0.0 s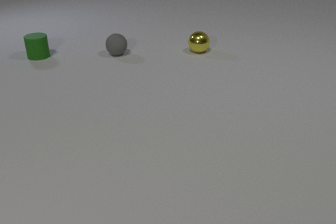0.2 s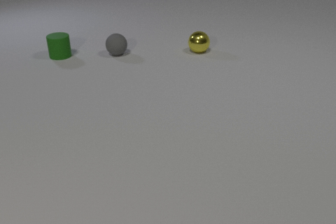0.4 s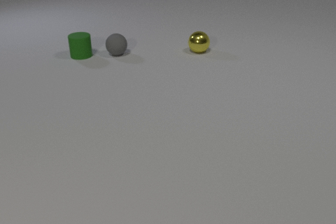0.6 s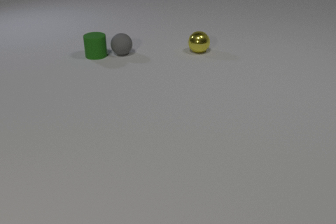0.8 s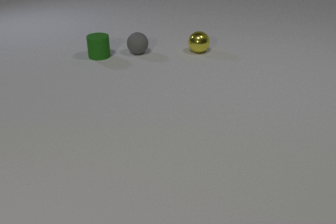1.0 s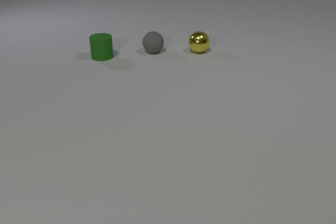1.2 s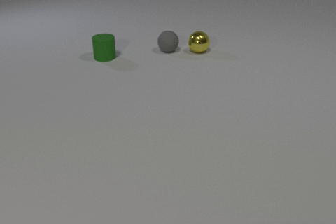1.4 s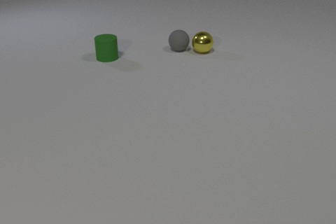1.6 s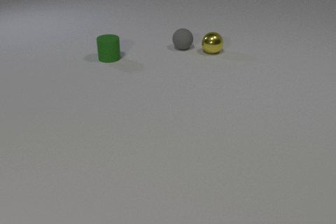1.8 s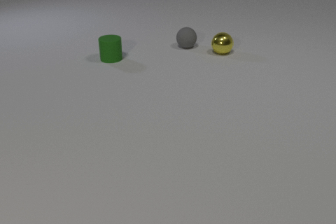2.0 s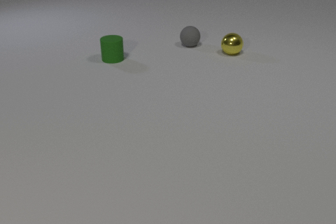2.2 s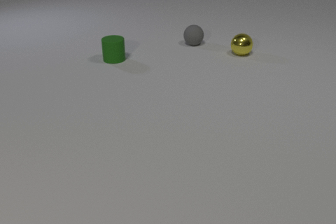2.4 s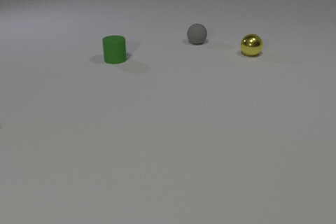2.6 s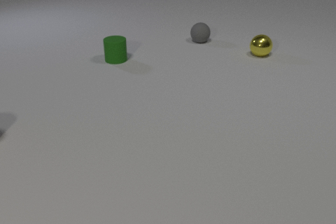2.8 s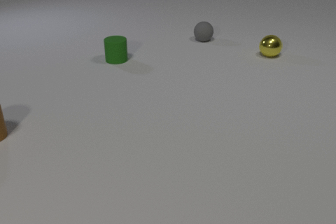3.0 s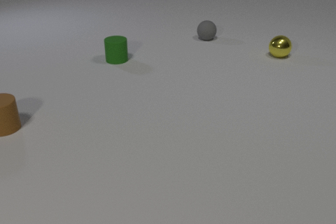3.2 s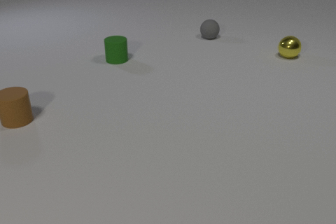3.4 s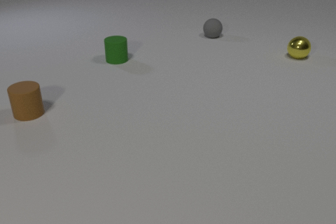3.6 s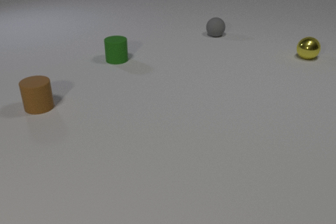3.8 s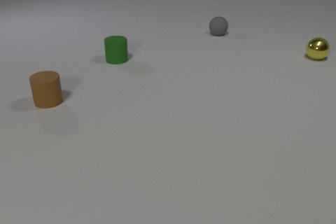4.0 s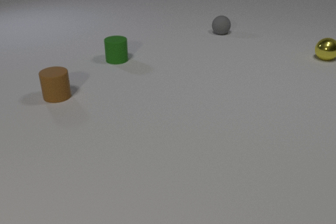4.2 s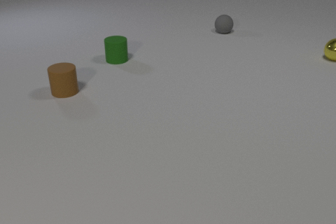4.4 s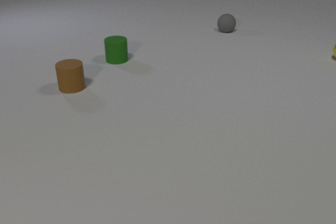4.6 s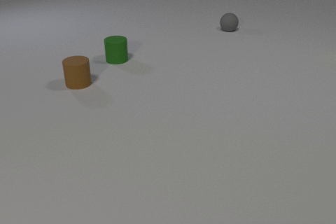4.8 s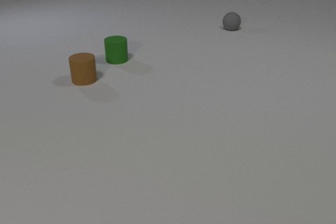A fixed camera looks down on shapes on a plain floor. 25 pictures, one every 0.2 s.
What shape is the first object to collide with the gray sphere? cylinder.
What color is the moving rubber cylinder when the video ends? brown.
Are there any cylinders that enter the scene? yes.
0.0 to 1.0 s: The green rubber cylinder slides to the right. The gray rubber sphere rolls to the right. The green rubber cylinder and the gray rubber sphere collide.
1.0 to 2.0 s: The green rubber cylinder slides to the right and toward the camera. The gray rubber sphere rolls to the right and away from the camera. The yellow metal sphere rolls to the right. The gray rubber sphere and the yellow metal sphere collide.
2.0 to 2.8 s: The gray rubber sphere rolls away from the camera and to the right. The brown rubber cylinder comes in at the left edge. The yellow metal sphere rolls to the right.
2.8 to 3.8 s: The gray rubber sphere rolls away from the camera and to the right. The brown rubber cylinder slides to the right and away from the camera. The yellow metal sphere rolls to the right.
3.8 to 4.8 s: The gray rubber sphere rolls away from the camera and to the right. The brown rubber cylinder slides away from the camera and to the right. The yellow metal sphere rolls to the right, leaves at the right edge.
